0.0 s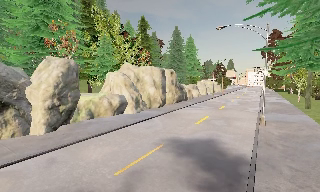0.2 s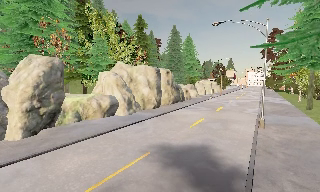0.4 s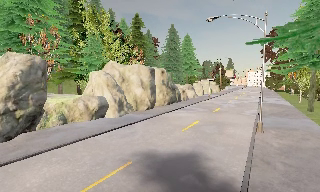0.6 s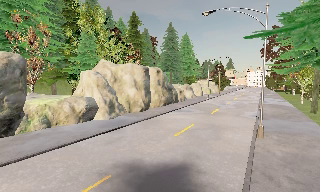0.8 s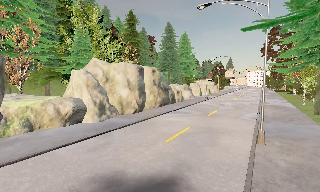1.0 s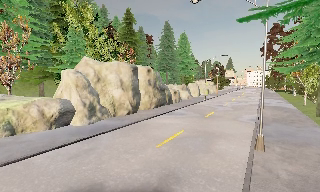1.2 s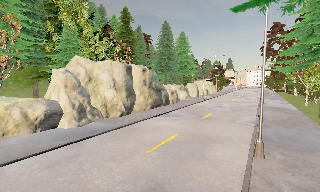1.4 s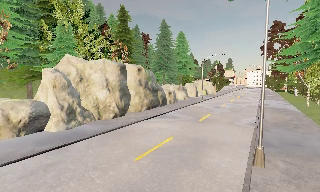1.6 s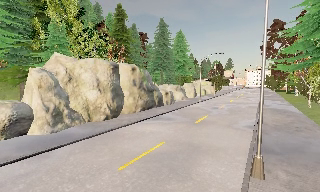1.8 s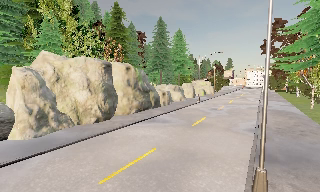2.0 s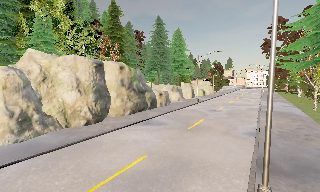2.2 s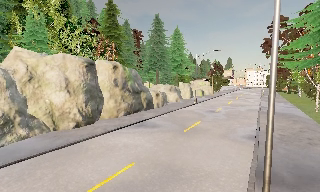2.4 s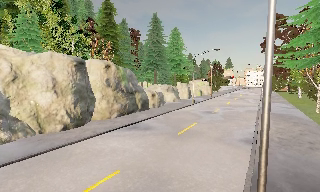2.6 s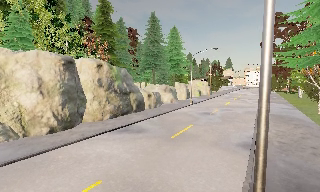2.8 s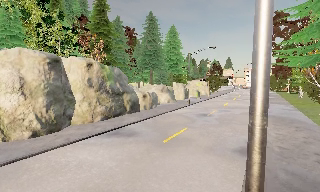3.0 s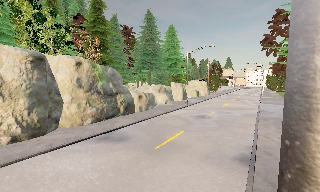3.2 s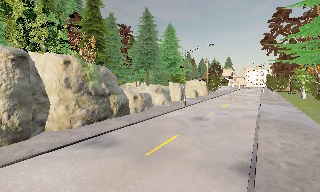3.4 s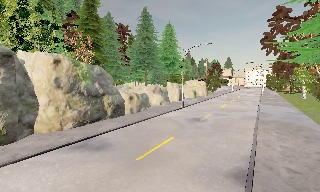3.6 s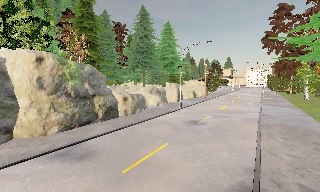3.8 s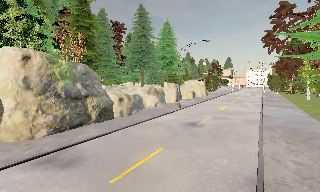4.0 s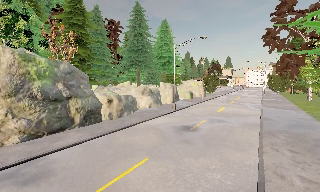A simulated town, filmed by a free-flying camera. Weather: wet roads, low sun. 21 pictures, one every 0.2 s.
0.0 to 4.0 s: The camera travels forward and to its right, about 18 m, so what stands in front looms larger.
The film runs forward here.
